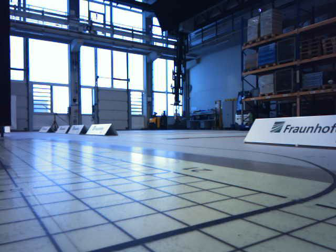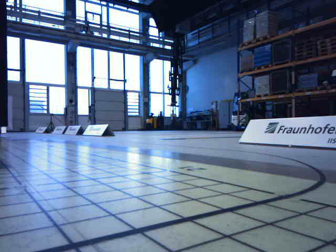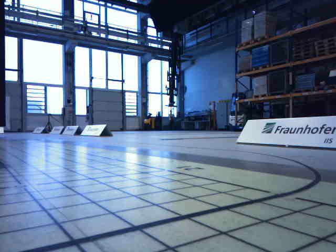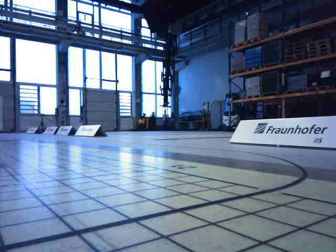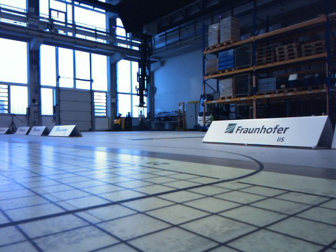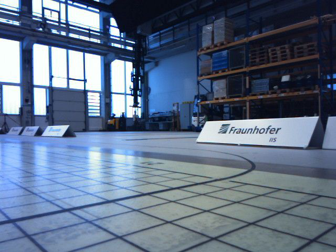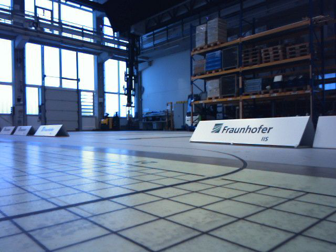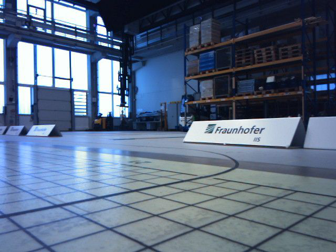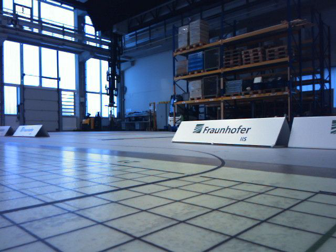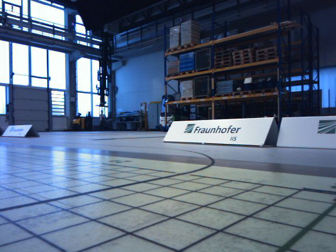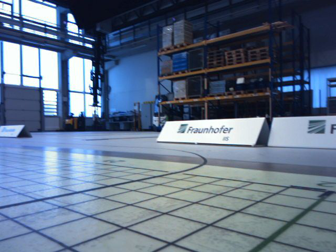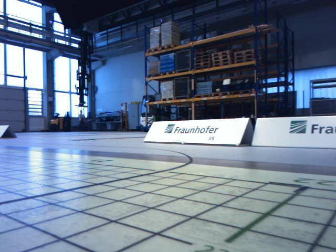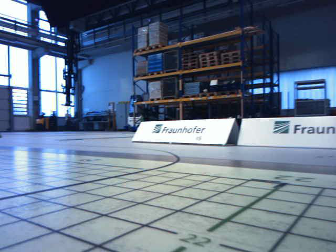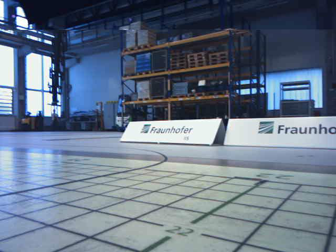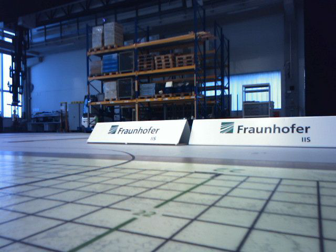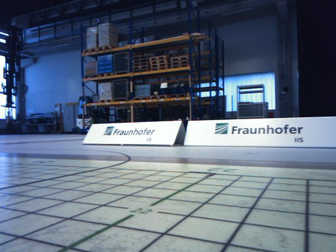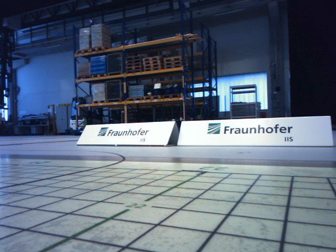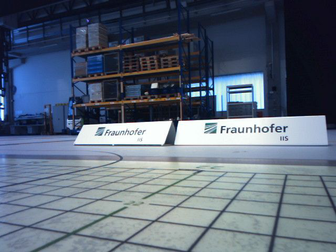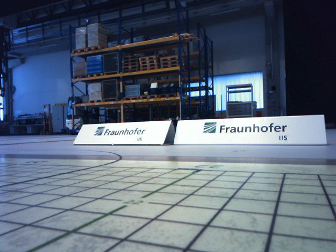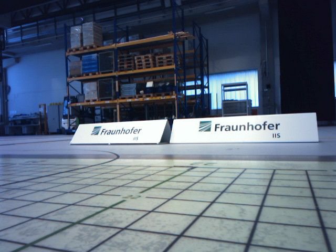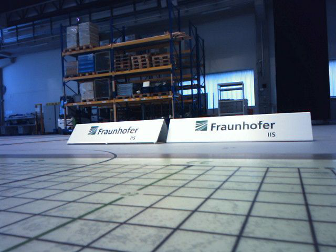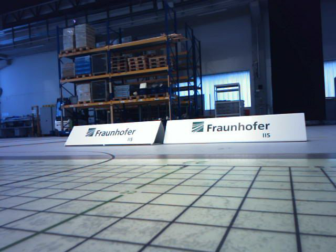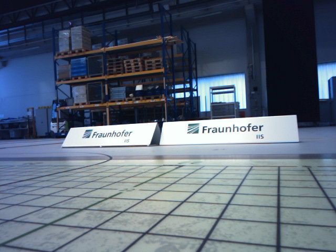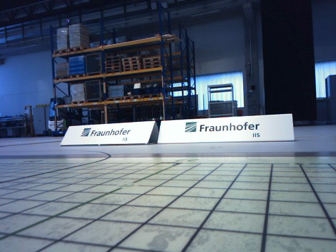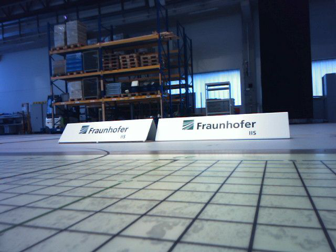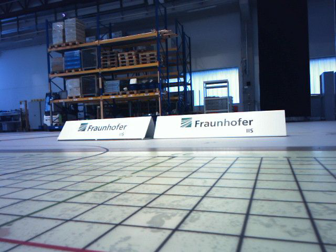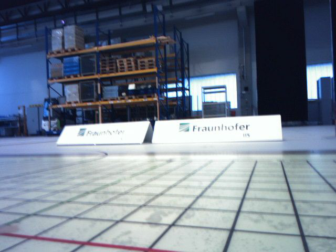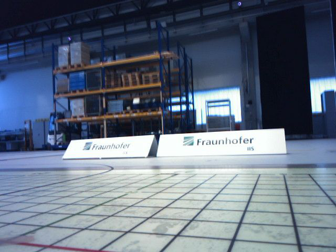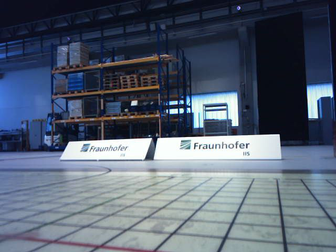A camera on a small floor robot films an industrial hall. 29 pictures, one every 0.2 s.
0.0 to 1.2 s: The camera swings to its right by about 10 degrees, and the scene slides to the left. It travels backward, about 0.3 m, so what stands in front gets smaller.
1.2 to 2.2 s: The camera travels backward, about 0.1 m, so what stands in front gets smaller.
2.2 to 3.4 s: The scene slides to the left, as the camera pans about 15 degrees to its right. It travels backward, about 0.3 m, so what stands in front gets smaller.
3.4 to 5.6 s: The camera travels backward, about 0.4 m, so what stands in front gets smaller.
The film runs backward here.
